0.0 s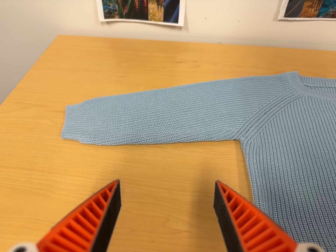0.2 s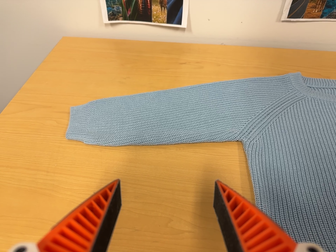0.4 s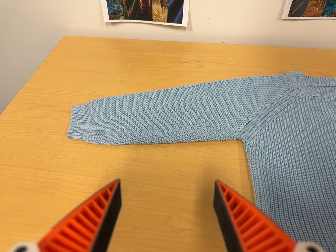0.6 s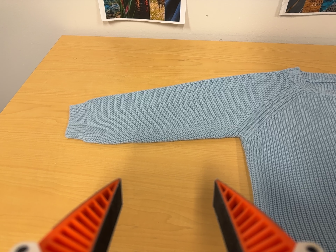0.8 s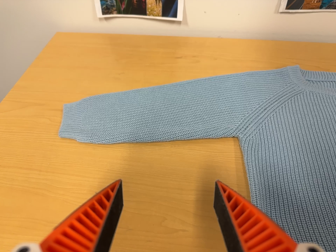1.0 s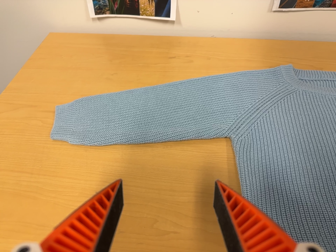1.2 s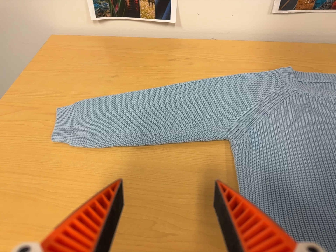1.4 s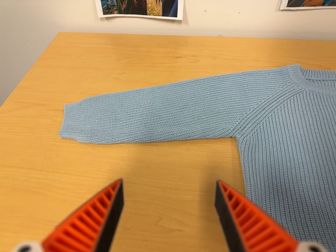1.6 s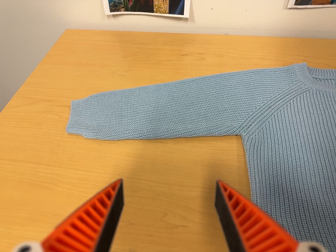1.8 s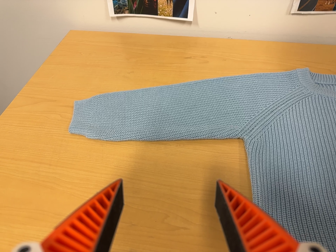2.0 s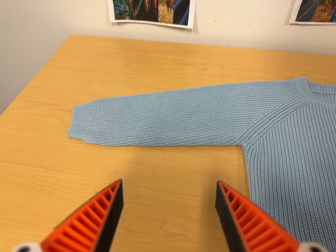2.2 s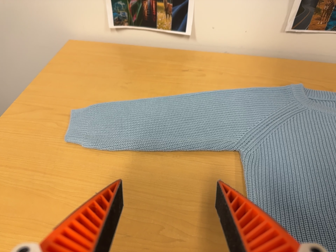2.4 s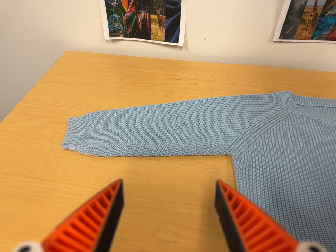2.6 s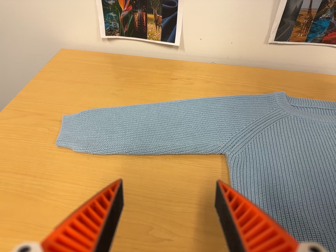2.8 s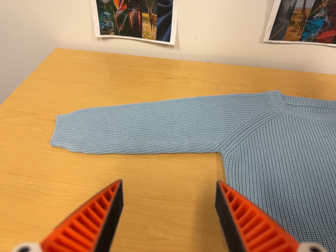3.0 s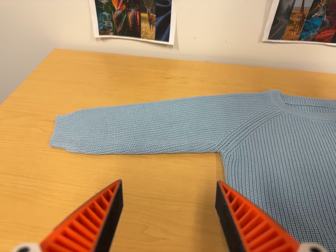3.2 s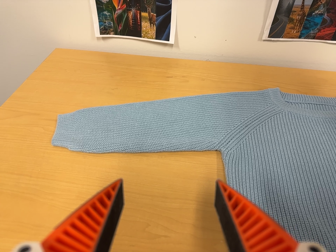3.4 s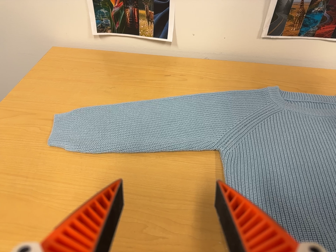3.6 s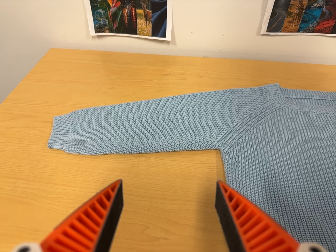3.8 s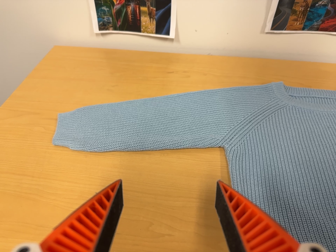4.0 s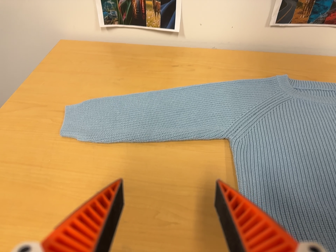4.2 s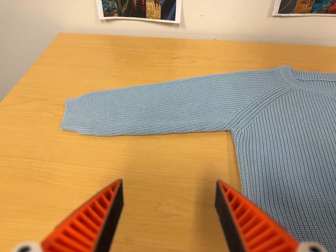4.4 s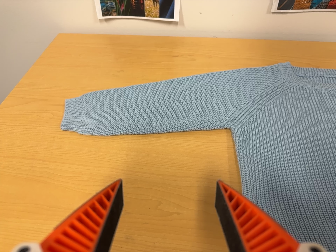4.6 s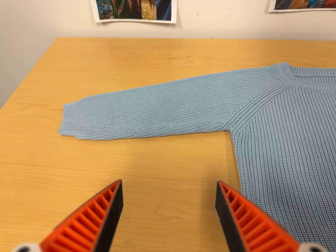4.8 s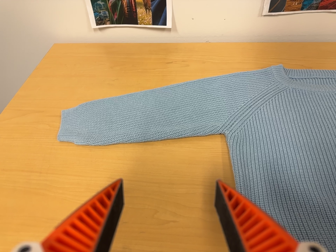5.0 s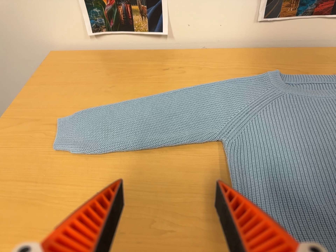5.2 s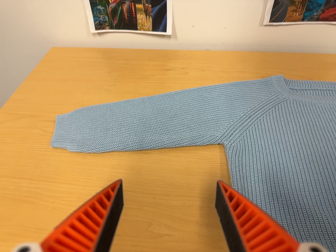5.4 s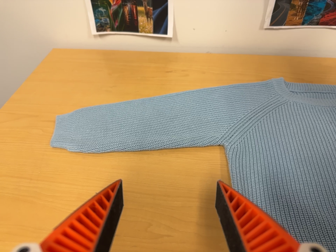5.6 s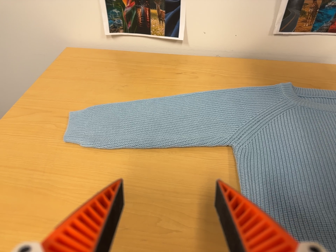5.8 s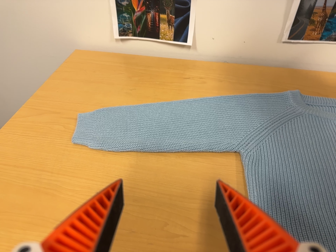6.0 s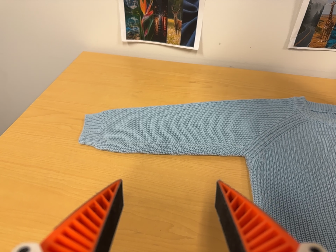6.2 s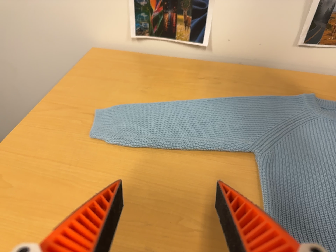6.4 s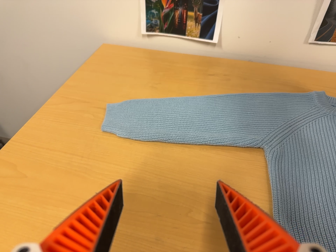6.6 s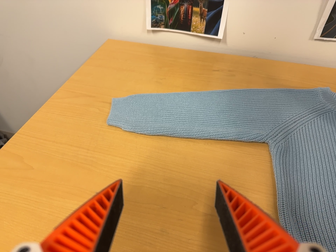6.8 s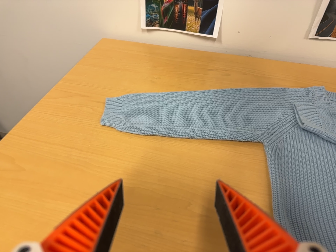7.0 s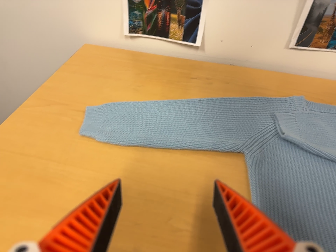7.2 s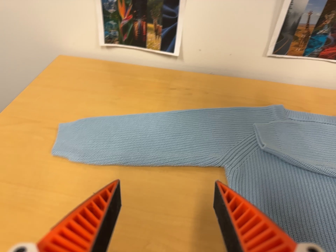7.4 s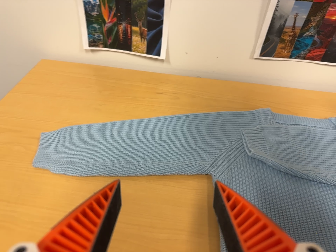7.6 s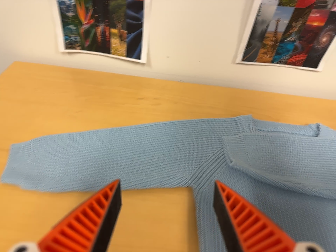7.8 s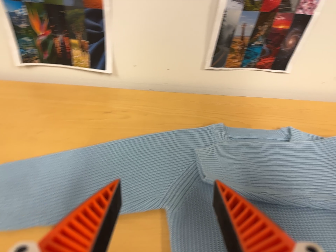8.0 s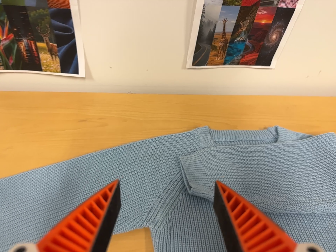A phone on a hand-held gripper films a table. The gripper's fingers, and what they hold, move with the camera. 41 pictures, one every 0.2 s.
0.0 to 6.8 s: The camera shifts only a little, or ends up much as it began.
6.8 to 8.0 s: The camera pans to its right by about 20 degrees. It travels toward the top of its view, forward and to its right, about 20 cm, so close, fixed things drift downward. It rolls about its line of sight by about 10 degrees, and the scene rotates counterclockwise.
The film runs forward here.
